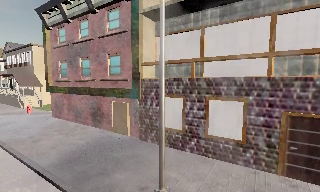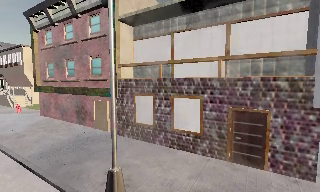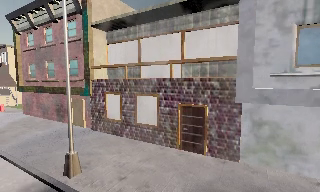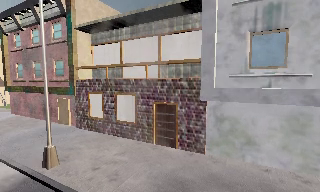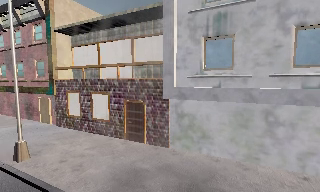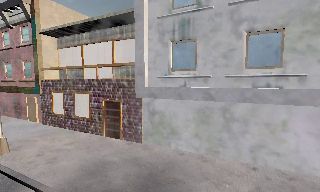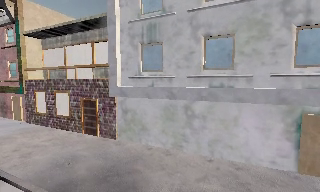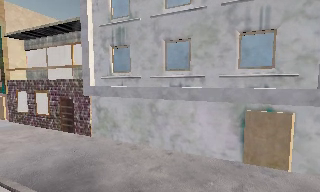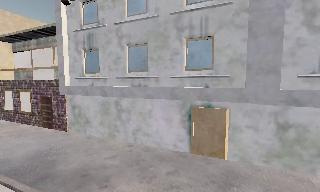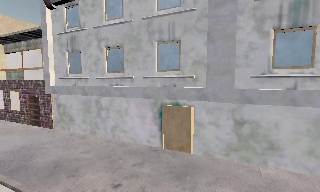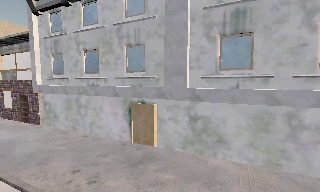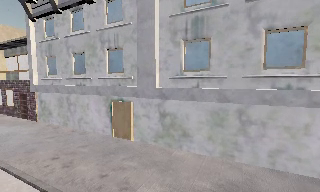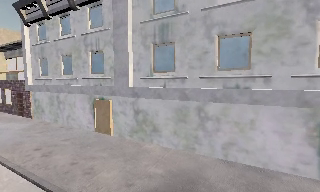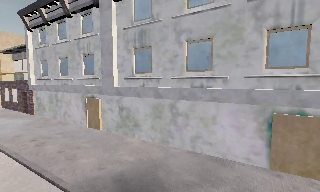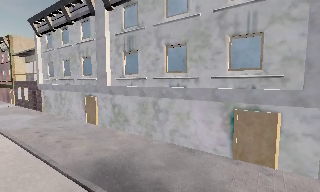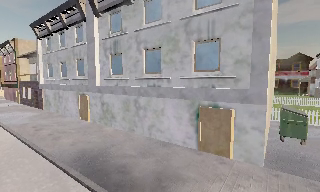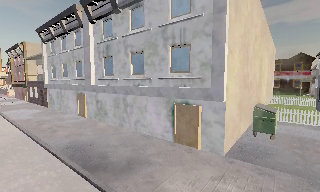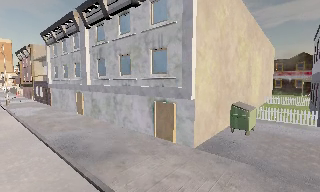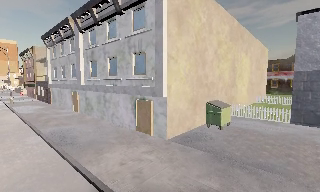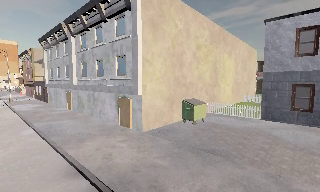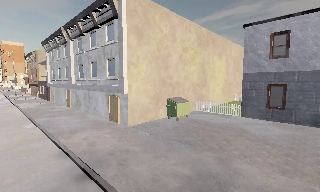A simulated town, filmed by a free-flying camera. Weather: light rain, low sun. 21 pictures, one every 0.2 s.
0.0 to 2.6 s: The camera travels to its right and backward, about 19 m, so close, fixed things drift to the left.
2.6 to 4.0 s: The camera pans to its left, which is counterclockwise from overhead, by about 15 degrees. It travels to its right and backward, about 11 m, so close, fixed things drift to the left.
The film runs backward here.
